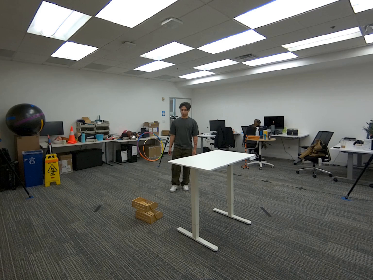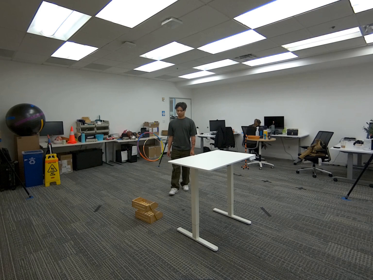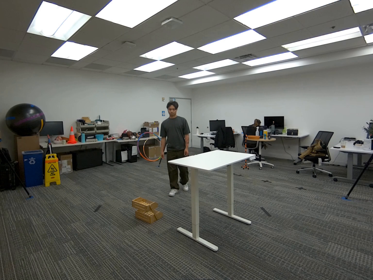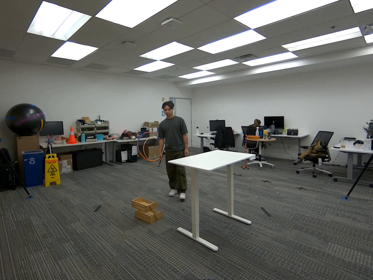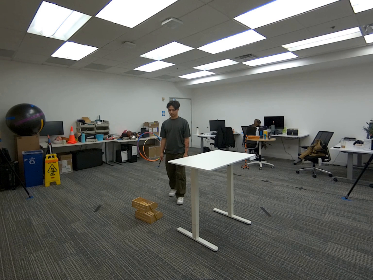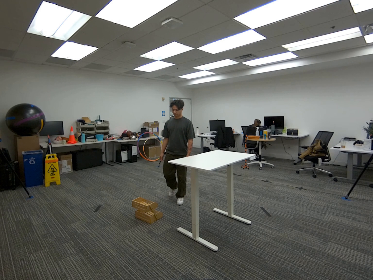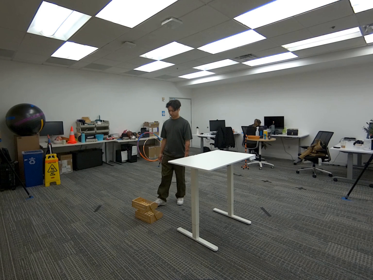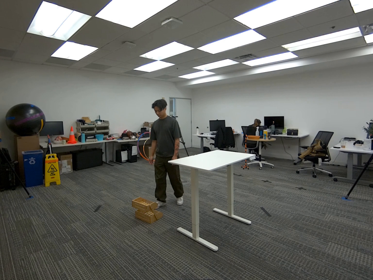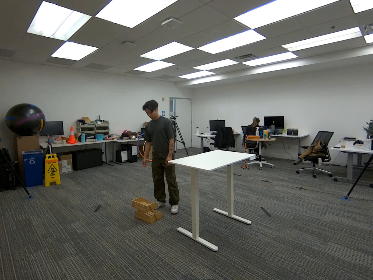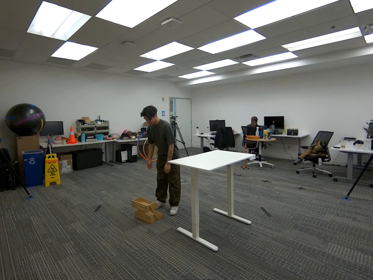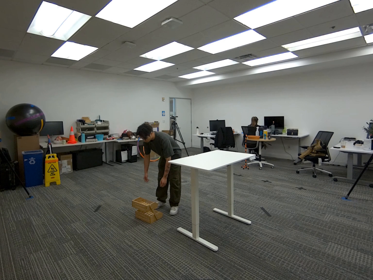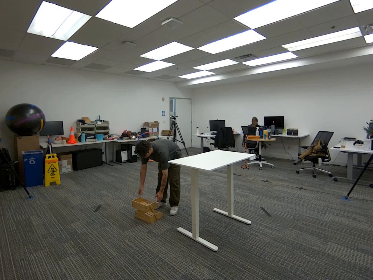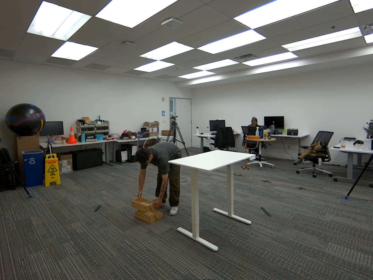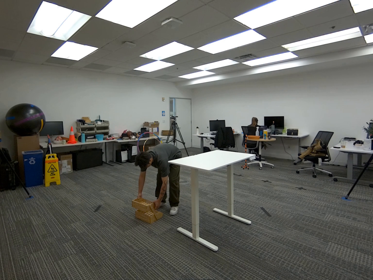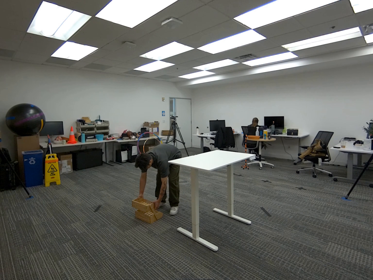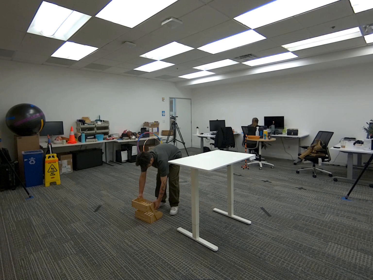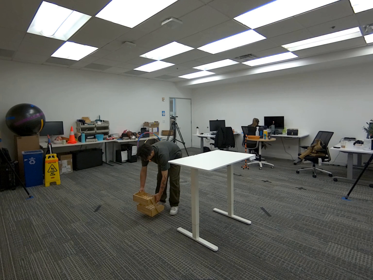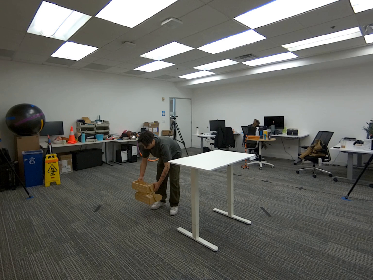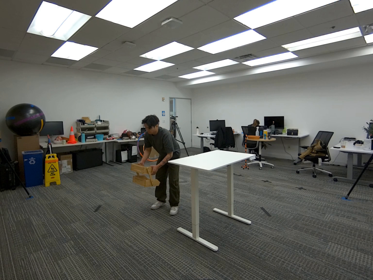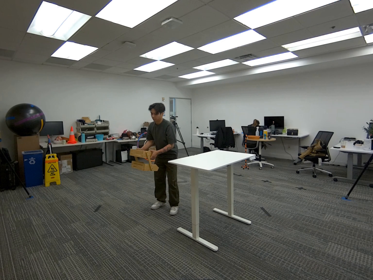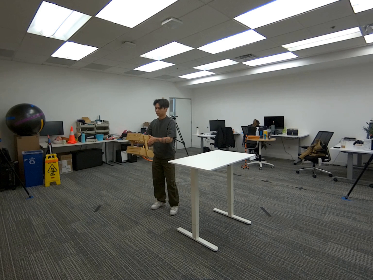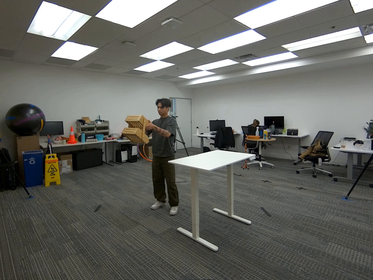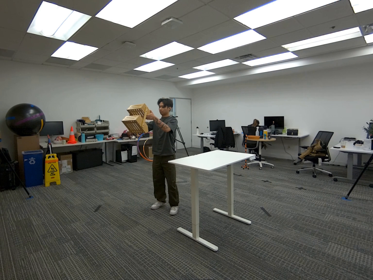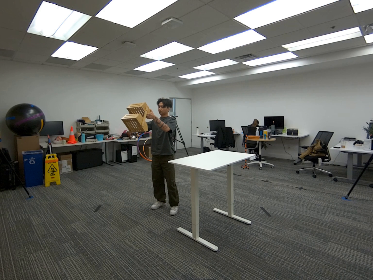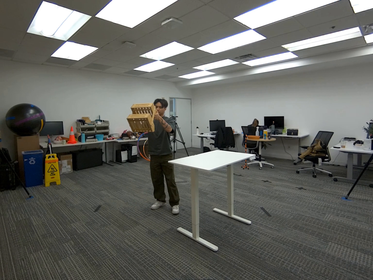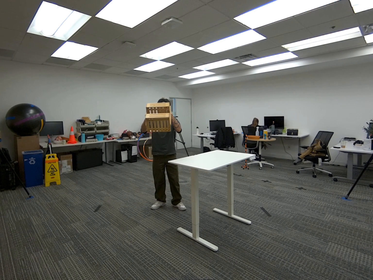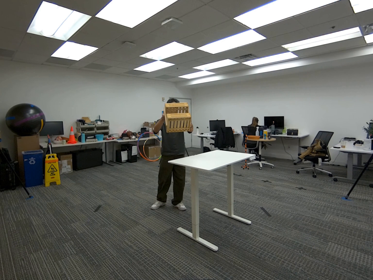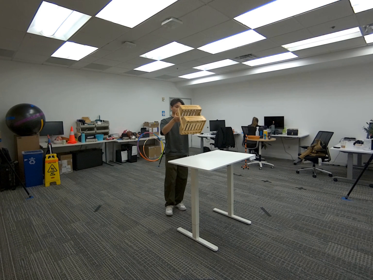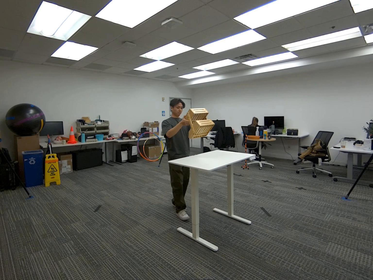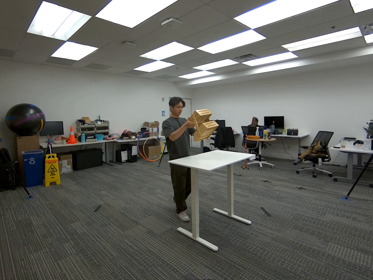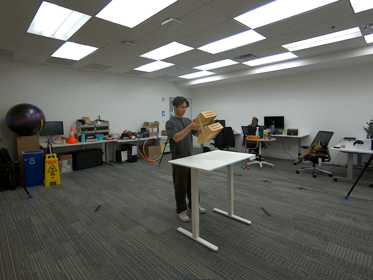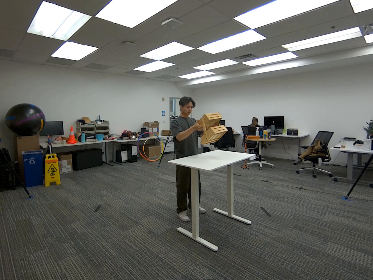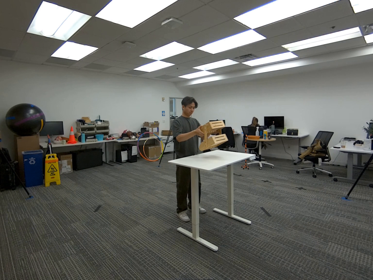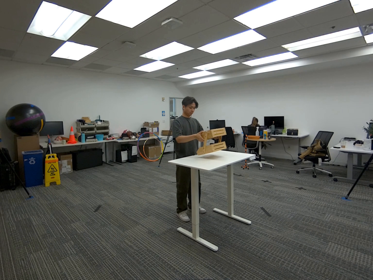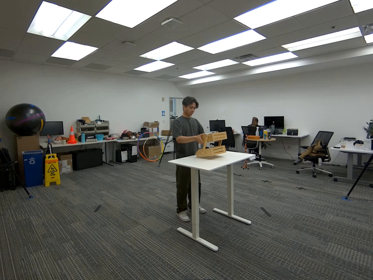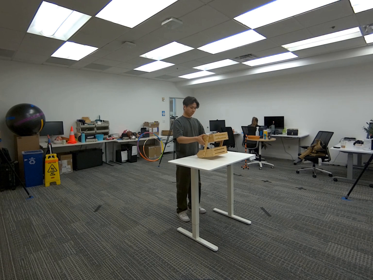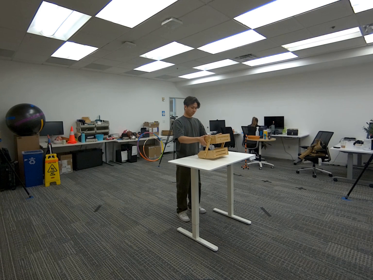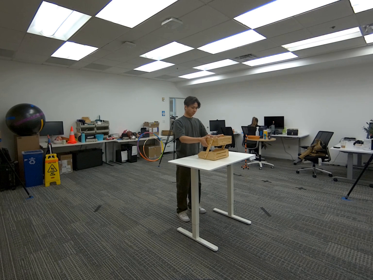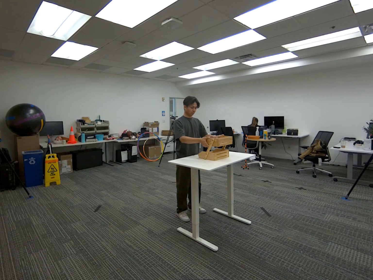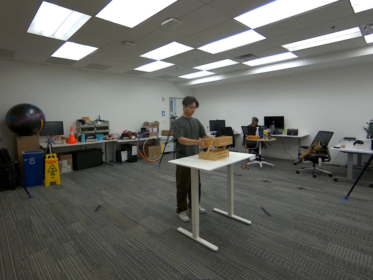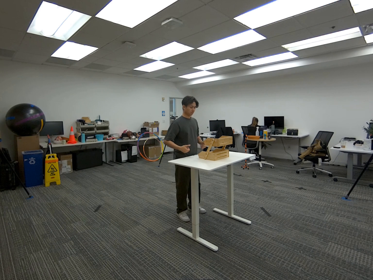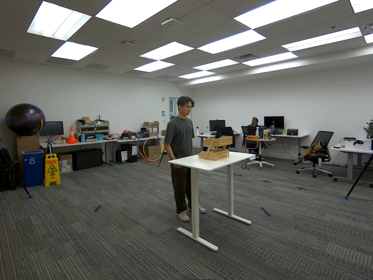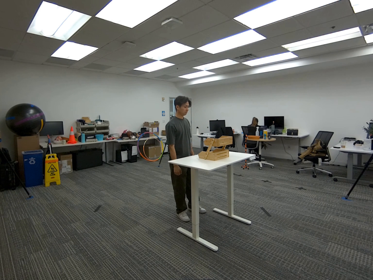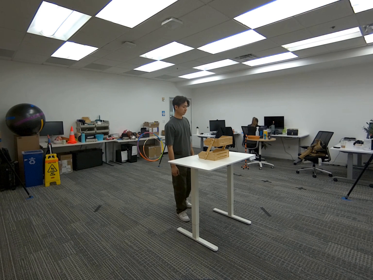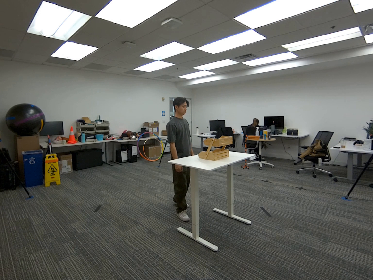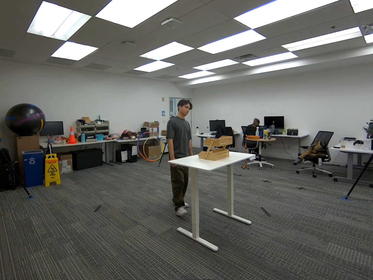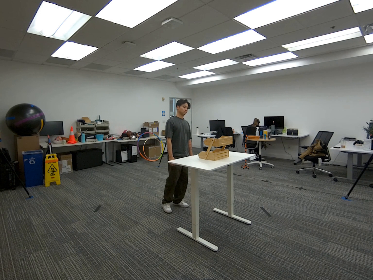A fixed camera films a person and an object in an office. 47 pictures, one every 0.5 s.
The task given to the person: Walk over to the wooden crate on the ground and pick up the wooden crate from the top shelf using both hands and place on the white desk.
